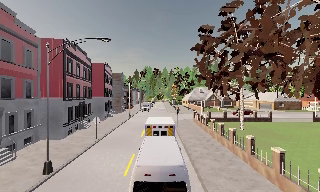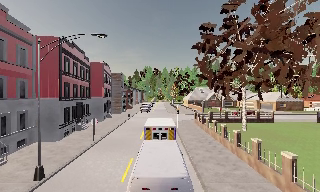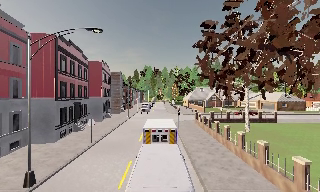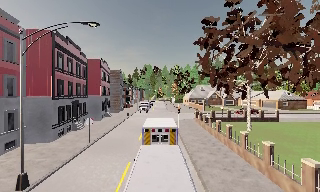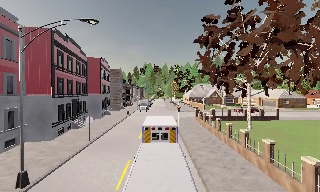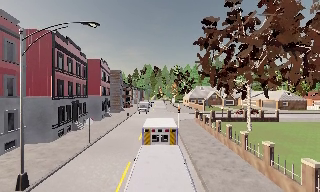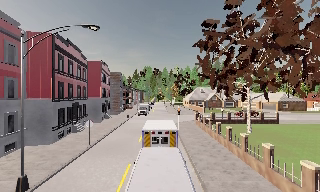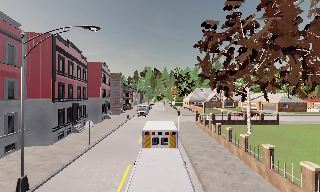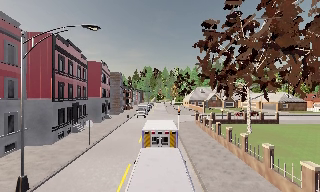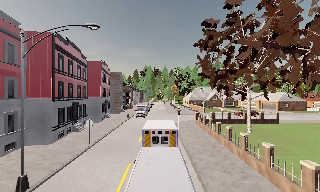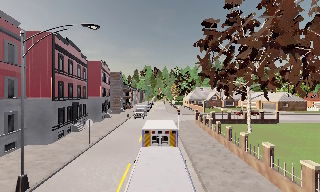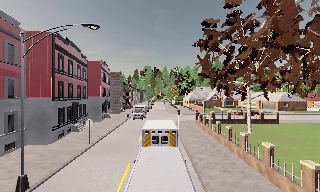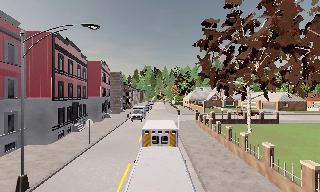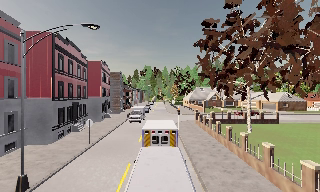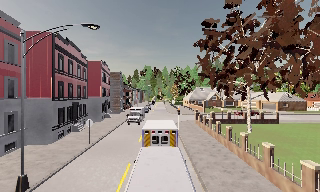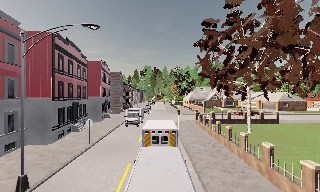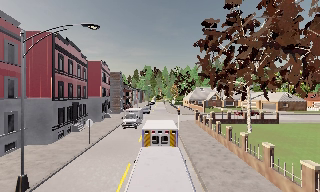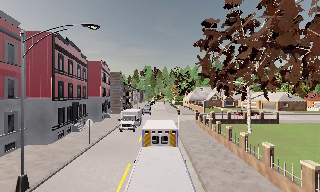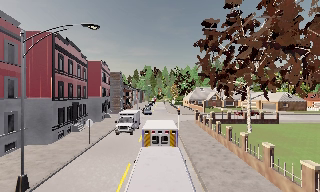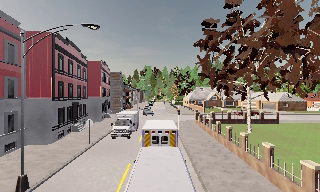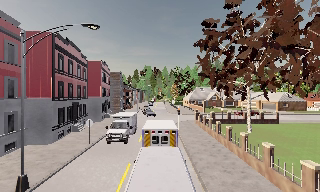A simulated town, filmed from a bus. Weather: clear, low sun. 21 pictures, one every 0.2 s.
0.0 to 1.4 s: The camera travels forward, about 1.5 m, so what stands in front looms larger. It loses speed.
1.4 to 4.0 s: The camera keeps its place and its aim.
The film runs forward here.
